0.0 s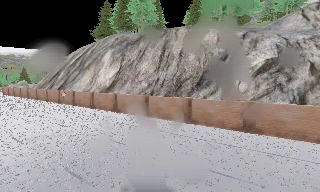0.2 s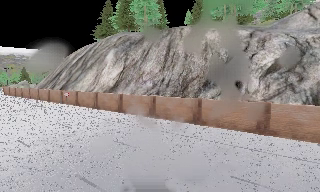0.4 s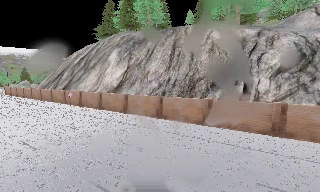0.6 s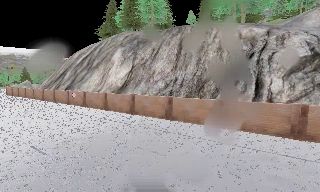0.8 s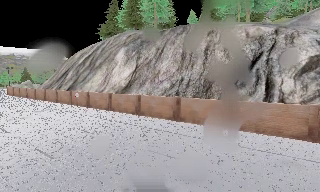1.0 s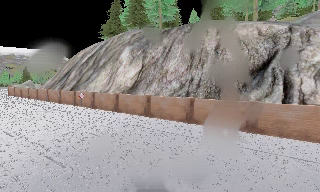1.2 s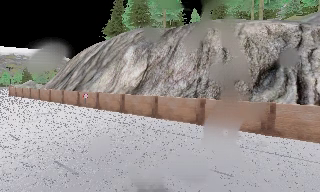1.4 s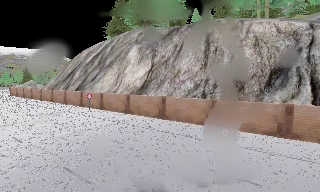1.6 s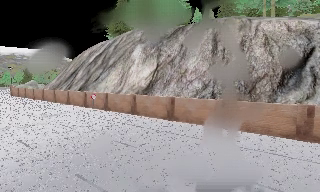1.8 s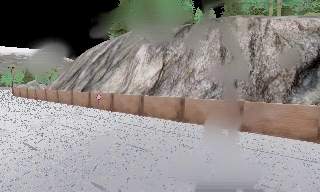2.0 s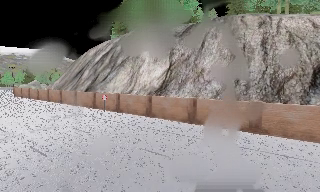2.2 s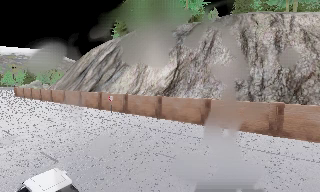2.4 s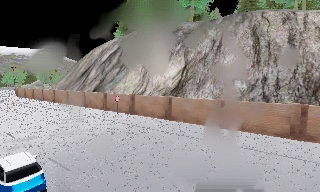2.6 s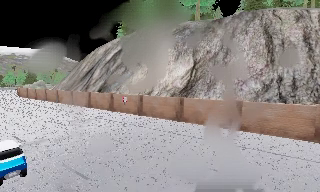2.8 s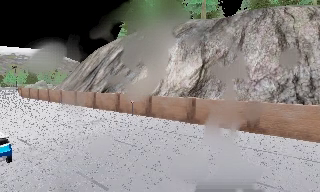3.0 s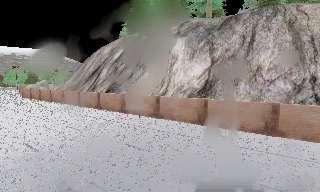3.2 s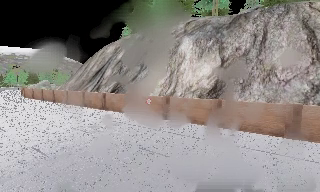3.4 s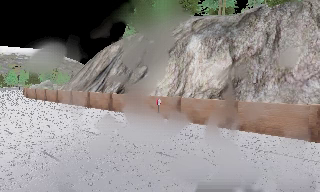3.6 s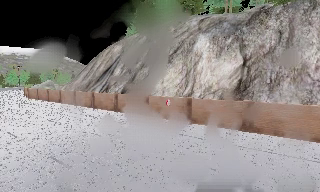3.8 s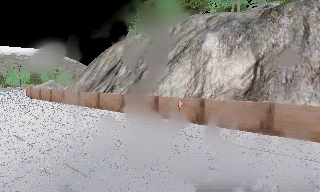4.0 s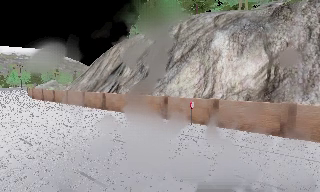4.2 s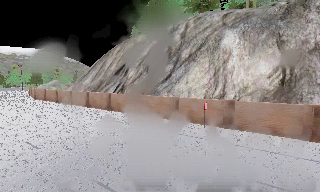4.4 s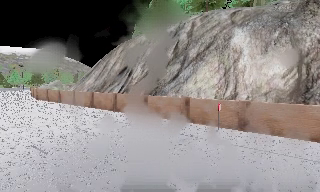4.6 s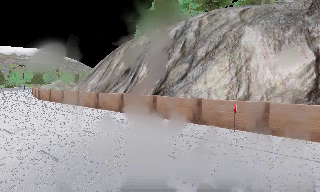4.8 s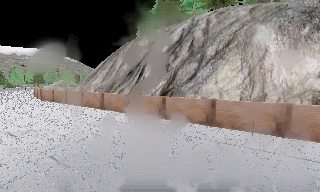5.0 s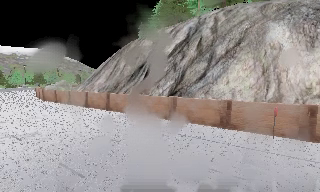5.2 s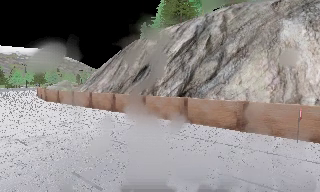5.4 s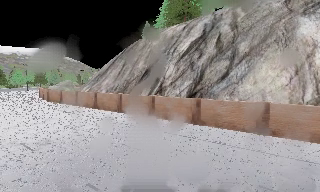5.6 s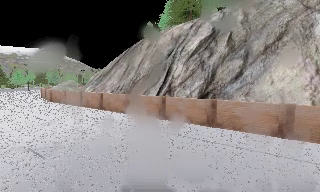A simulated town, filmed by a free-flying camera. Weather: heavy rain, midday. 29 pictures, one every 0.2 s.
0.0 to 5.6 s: The camera travels to its left and forward, about 30 m, so close, fixed things drift to the right.
The film runs forward here.
